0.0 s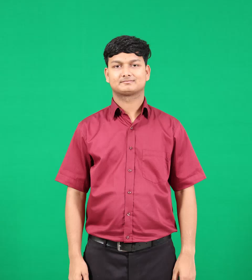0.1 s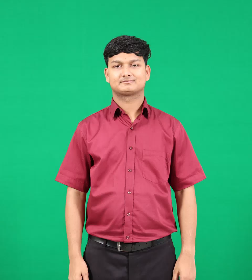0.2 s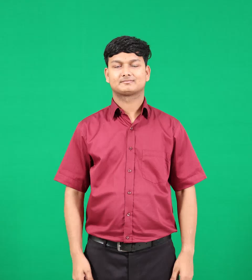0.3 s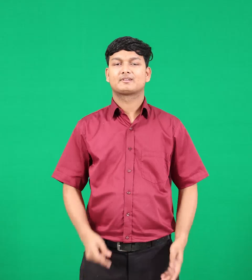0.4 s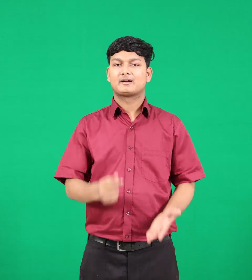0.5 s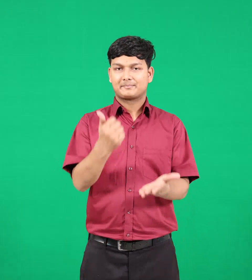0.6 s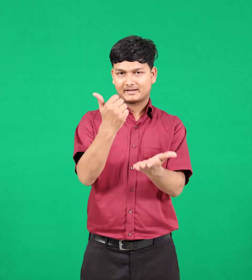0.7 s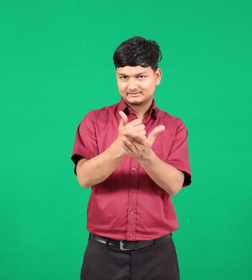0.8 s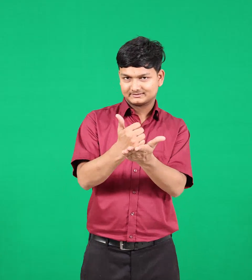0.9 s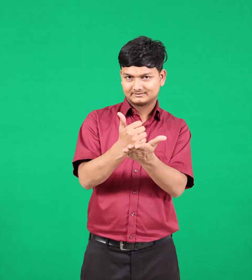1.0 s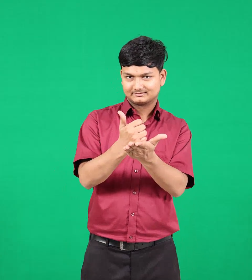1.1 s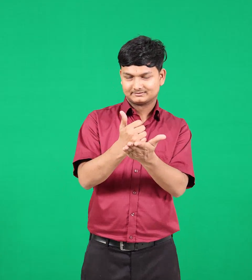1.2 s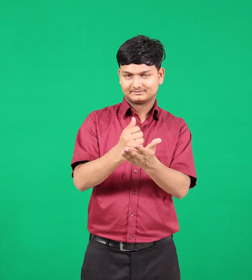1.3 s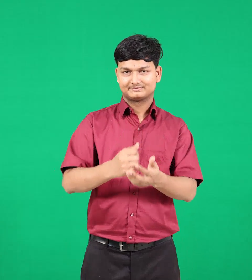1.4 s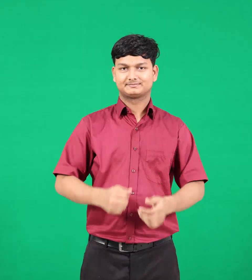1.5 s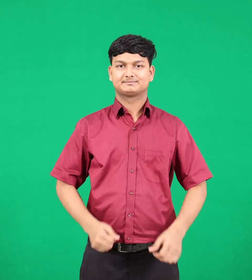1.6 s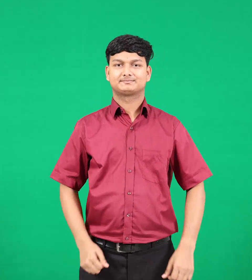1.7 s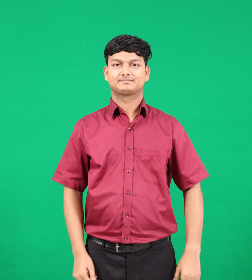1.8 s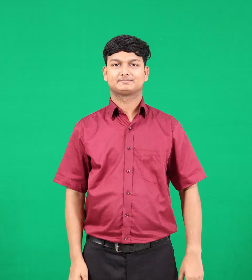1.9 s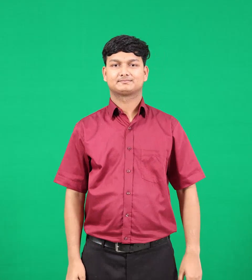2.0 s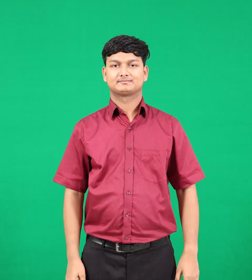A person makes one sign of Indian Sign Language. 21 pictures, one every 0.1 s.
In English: bank
